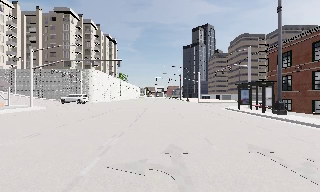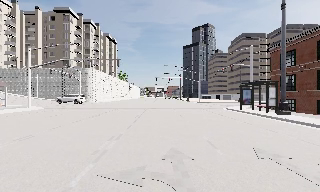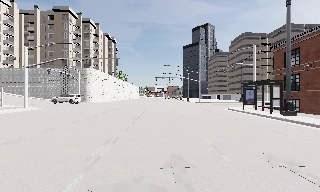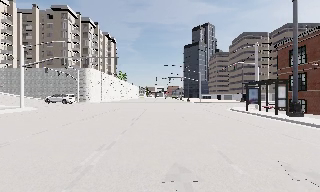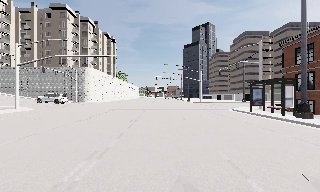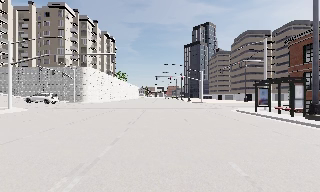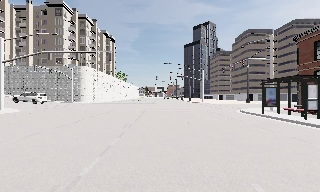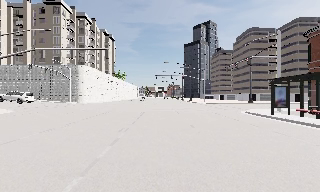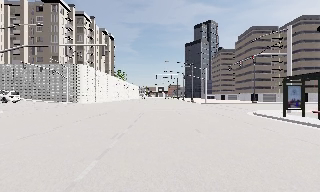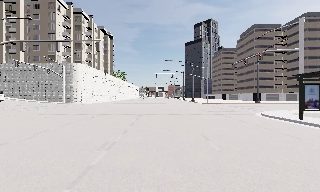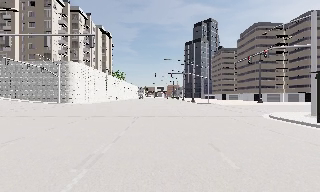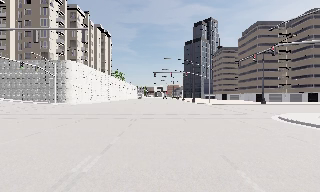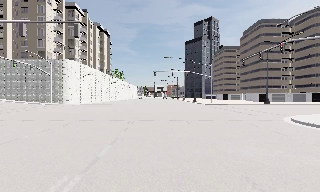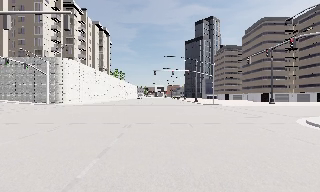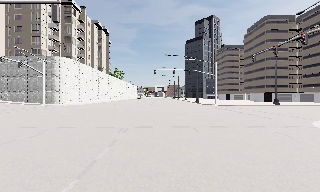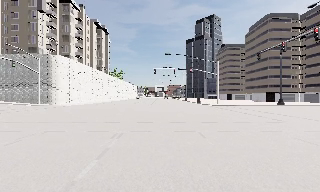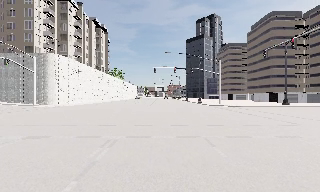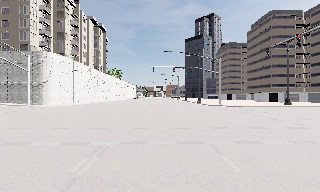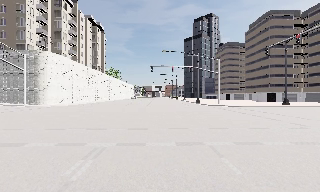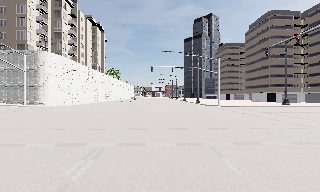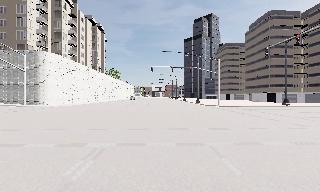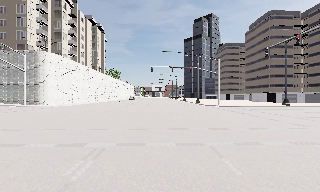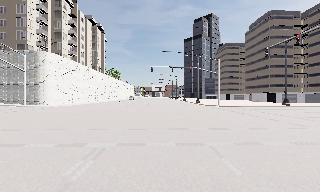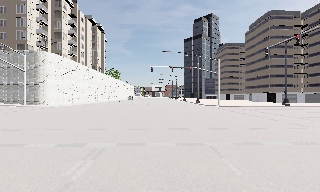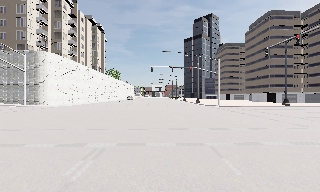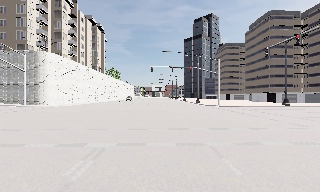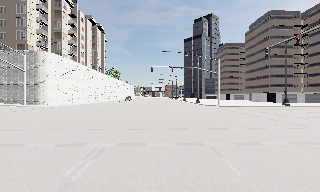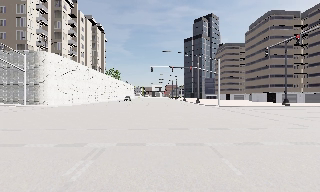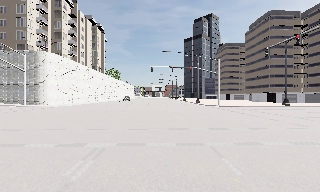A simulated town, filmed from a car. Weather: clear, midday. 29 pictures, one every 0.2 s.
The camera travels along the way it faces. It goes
forward.
0.0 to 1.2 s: The camera travels forward, about 4 m, so what stands in front looms larger. It gains speed.
1.2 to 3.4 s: The camera travels forward, about 12 m, so what stands in front looms larger.
3.4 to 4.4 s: The camera shifts only a little, or ends up much as it began.
4.4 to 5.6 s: The camera keeps its place and its aim.
The film runs forward here.
